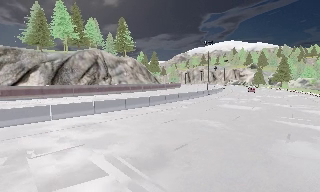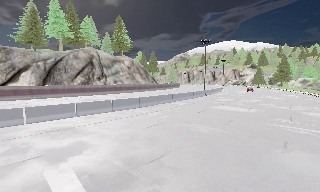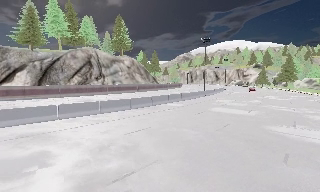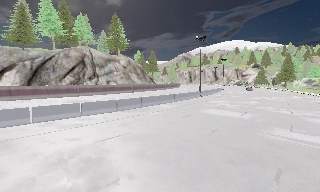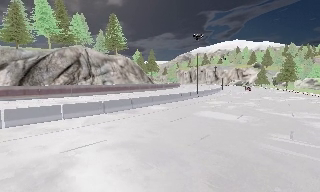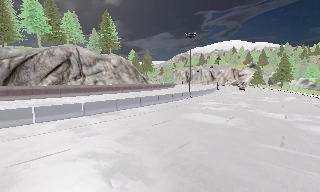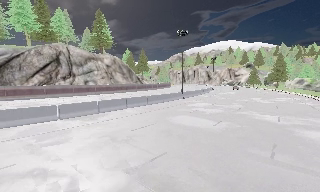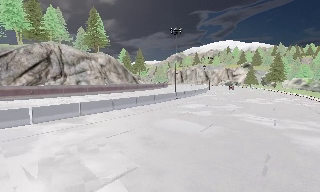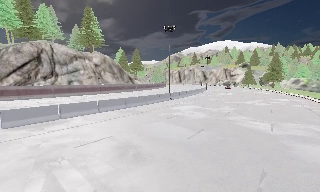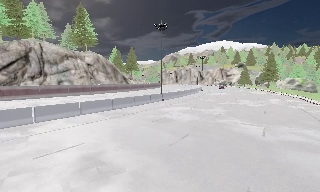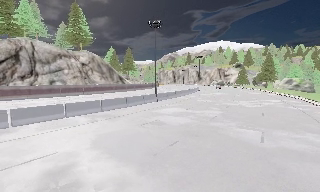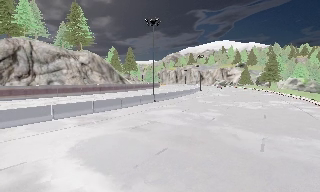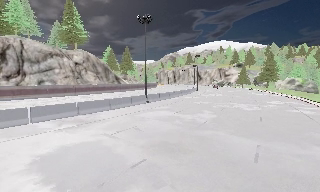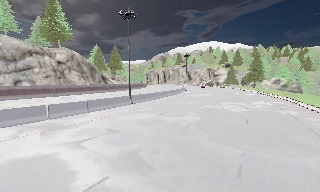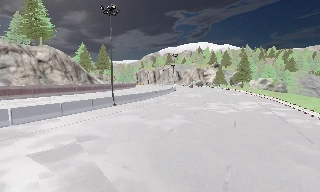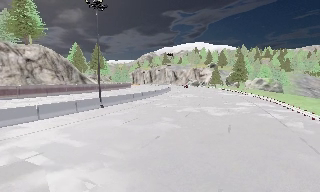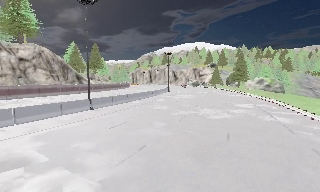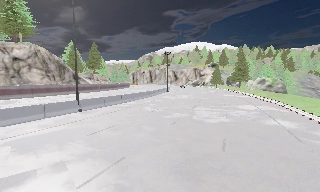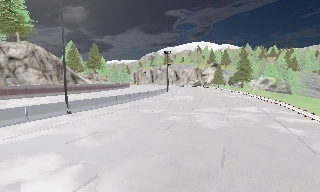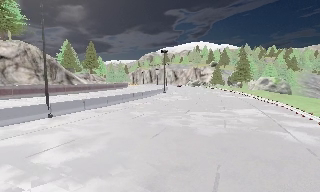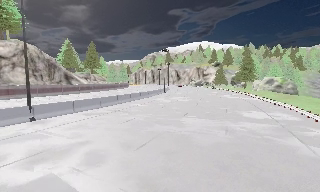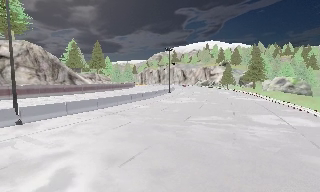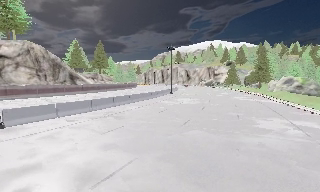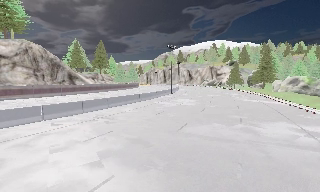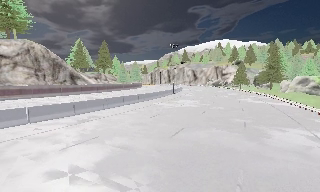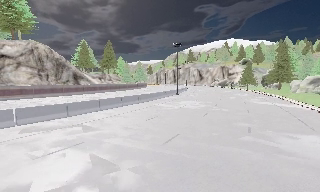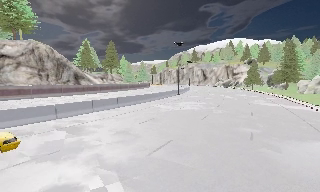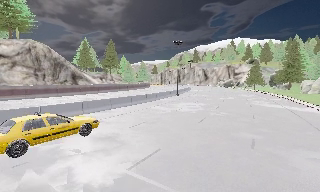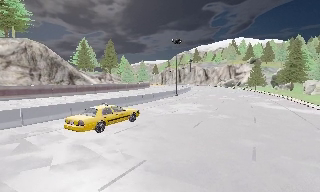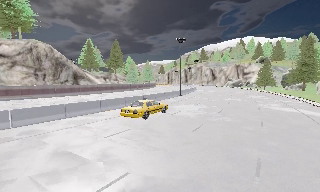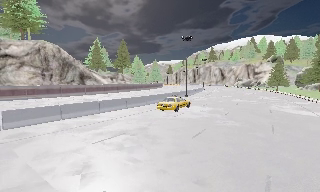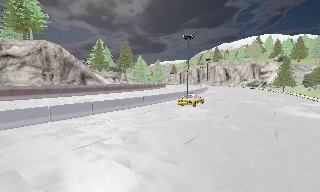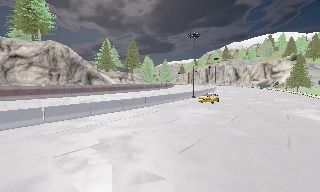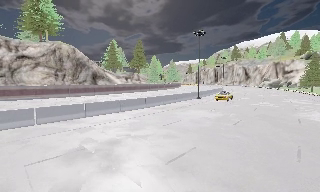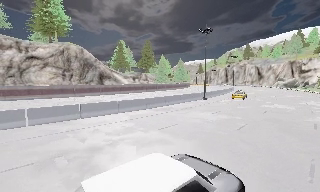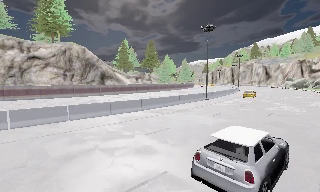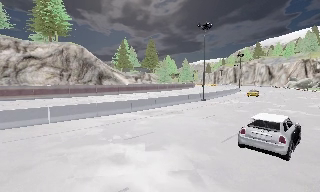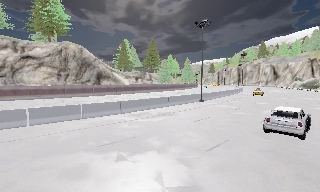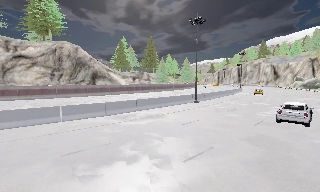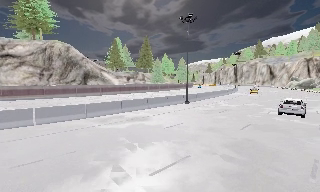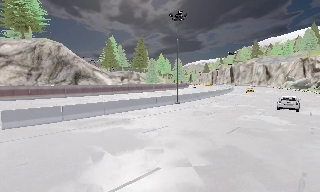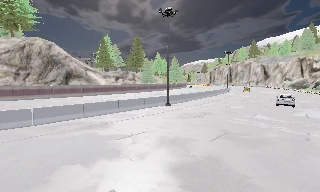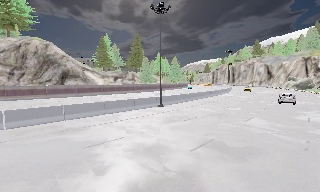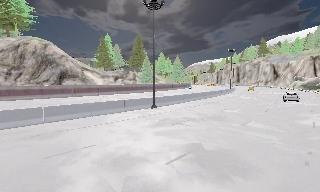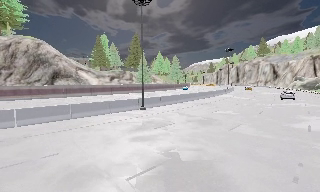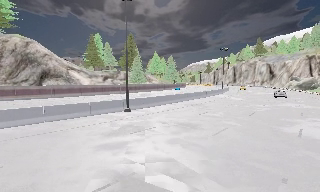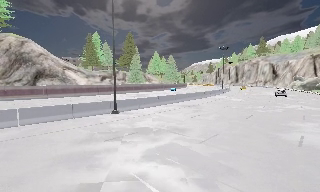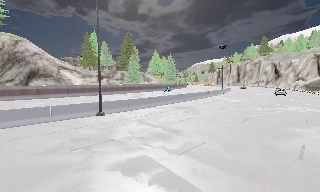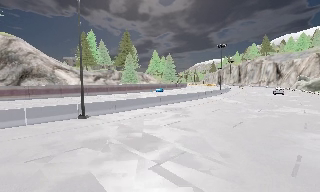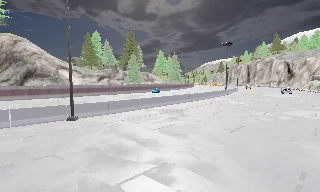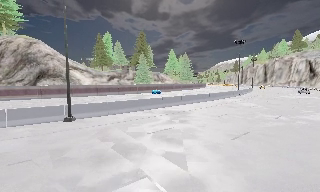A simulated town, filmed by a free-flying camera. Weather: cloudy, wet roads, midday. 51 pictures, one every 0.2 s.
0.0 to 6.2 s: The camera travels forward and to its right, about 45 m, so what stands in front looms larger.
6.2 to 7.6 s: The camera pans to its left, which is counterclockwise from overhead, by about 15 degrees. It travels to its right and forward, about 10 m, so close, fixed things drift to the left.
7.6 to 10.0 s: The camera travels to its right and forward, about 19 m, so close, fixed things drift to the left.
The film runs forward here.
